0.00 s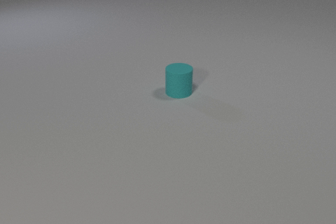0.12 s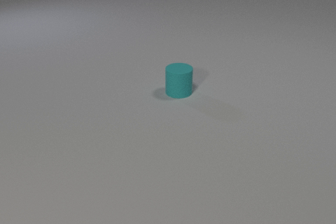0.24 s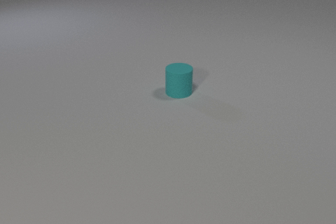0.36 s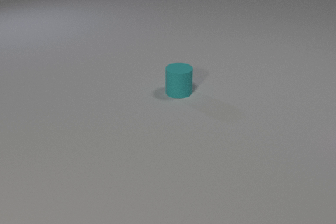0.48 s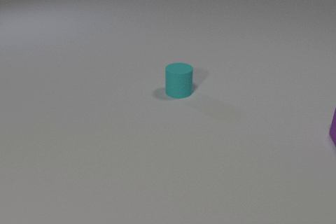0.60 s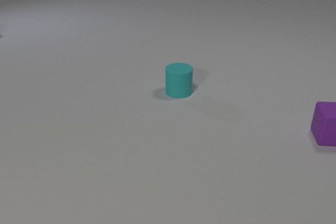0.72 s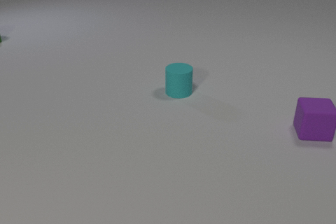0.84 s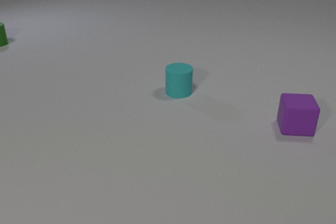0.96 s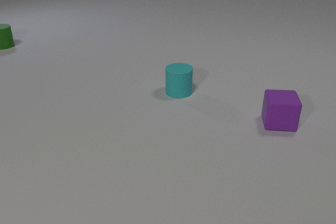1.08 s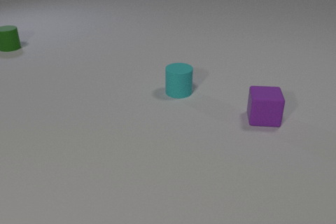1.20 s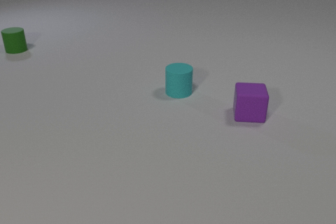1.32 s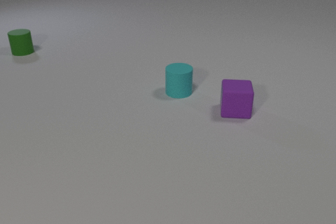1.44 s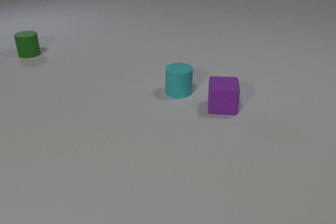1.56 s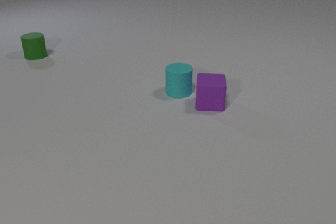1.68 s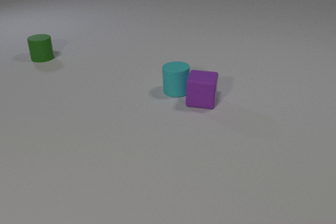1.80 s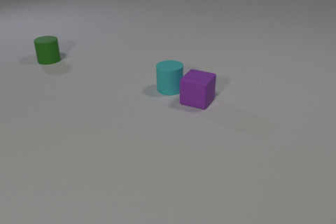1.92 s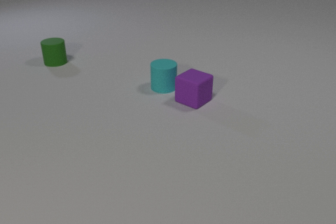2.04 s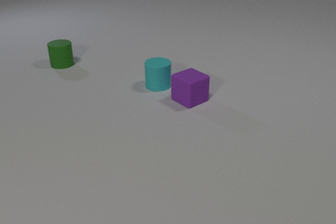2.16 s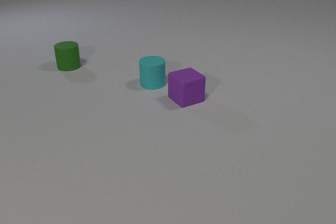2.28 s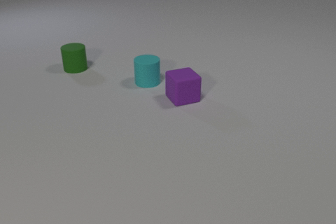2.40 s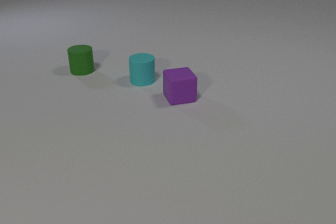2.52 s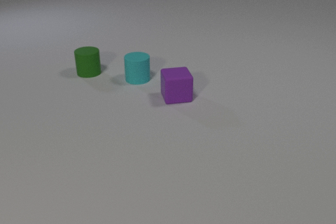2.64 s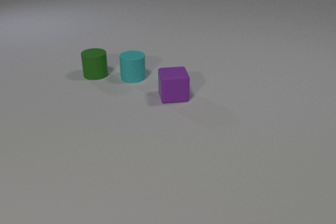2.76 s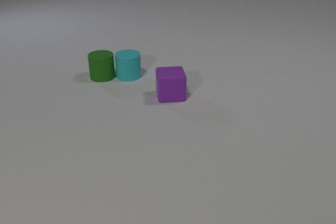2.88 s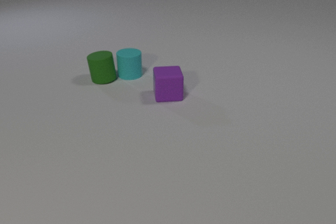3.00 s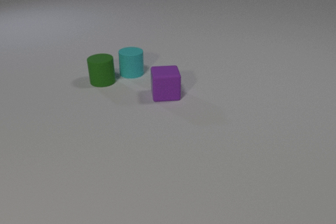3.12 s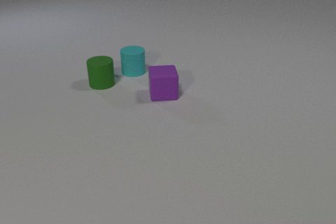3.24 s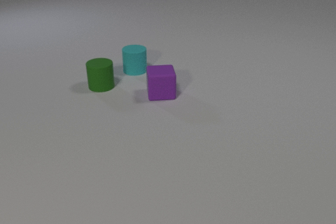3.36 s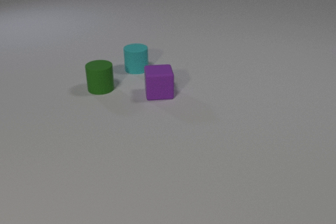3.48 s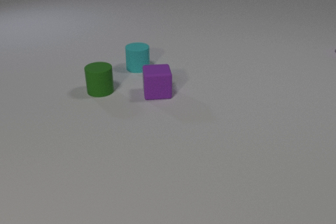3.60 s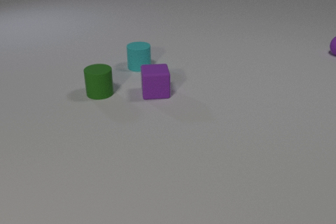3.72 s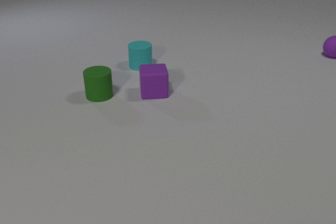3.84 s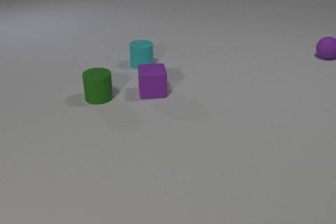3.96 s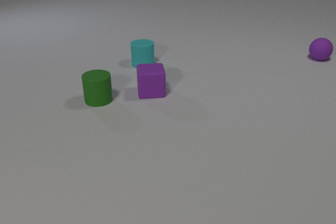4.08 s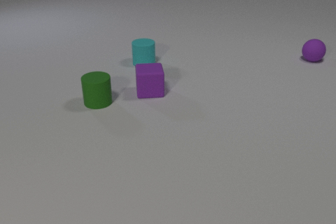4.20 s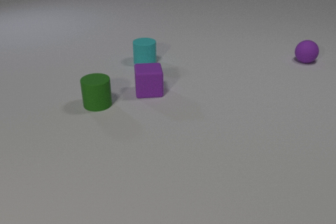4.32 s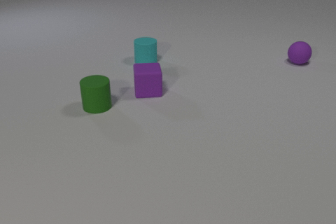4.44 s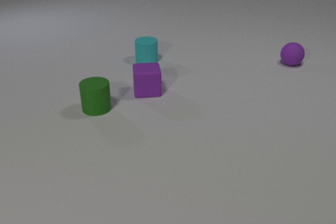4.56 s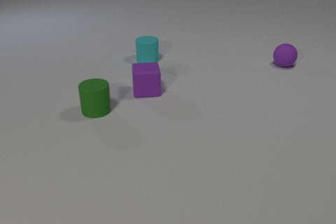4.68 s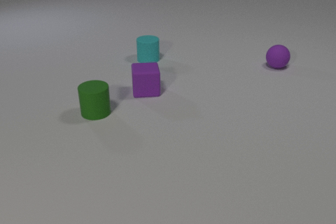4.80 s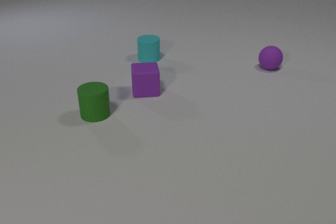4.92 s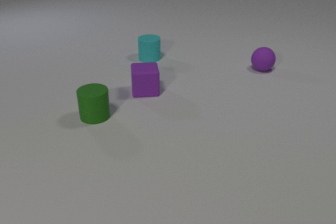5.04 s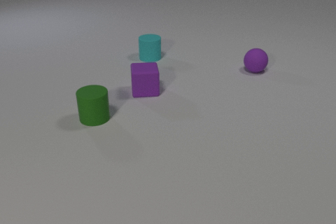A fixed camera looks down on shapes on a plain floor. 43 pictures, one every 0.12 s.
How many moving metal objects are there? 0.
How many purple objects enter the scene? 2.
How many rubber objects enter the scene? 3.
0.00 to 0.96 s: The purple rubber cube comes in at the right edge, slides to the left. The green rubber cylinder comes in at the left edge, slides toward the camera and to the right.
0.96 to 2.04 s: The purple rubber cube slides to the left, spins clockwise seen from above by about 45 degrees, its near face sliding to the left. The cyan rubber cylinder slides to the left and away from the camera. The green rubber cylinder slides toward the camera and to the right. The purple rubber cube and the cyan rubber cylinder collide.
2.04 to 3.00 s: The purple rubber cube slides to the left, spins clockwise seen from above by about 30 degrees, its near face sliding to the left. The cyan rubber cylinder slides away from the camera and to the left. The green rubber cylinder slides toward the camera and to the right. The cyan rubber cylinder and the green rubber cylinder collide.
3.00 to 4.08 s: The purple rubber cube slides to the left and away from the camera. The cyan rubber cylinder slides away from the camera and to the right. The green rubber cylinder slides toward the camera. The purple rubber sphere comes in at the right edge, rolls toward the camera and to the left.
4.08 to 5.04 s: The cyan rubber cylinder slides away from the camera and to the right. The green rubber cylinder slides toward the camera. The purple rubber sphere rolls to the left and toward the camera.
